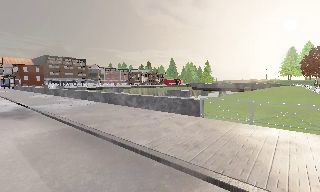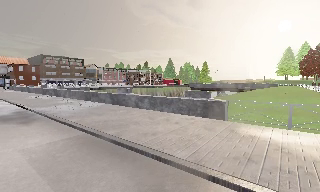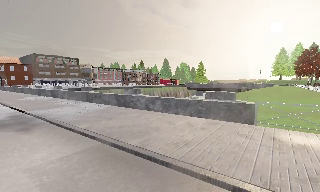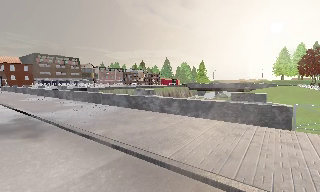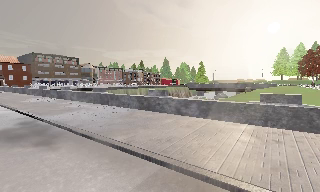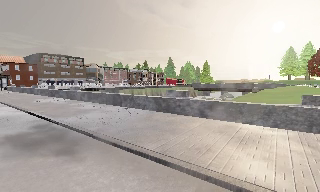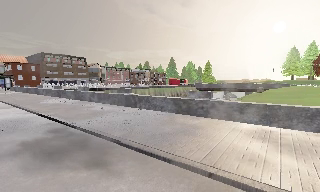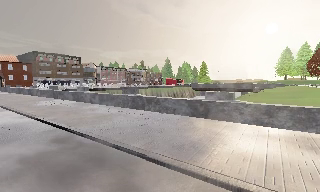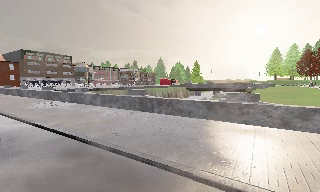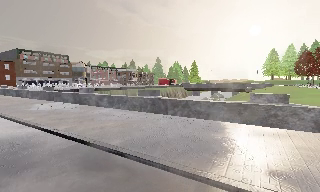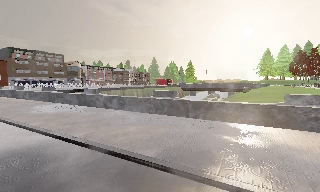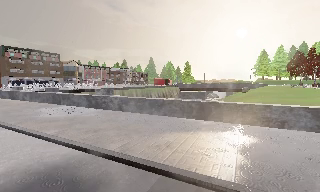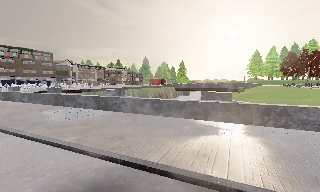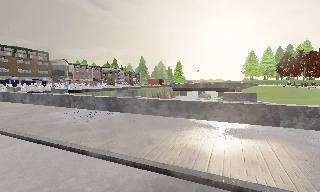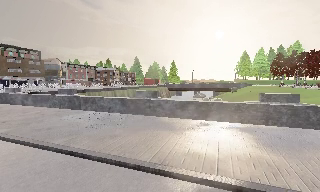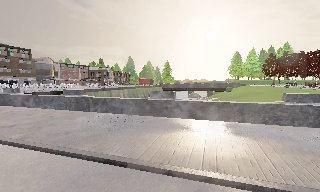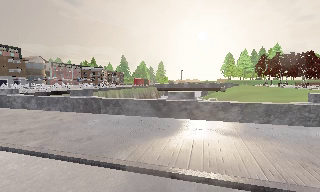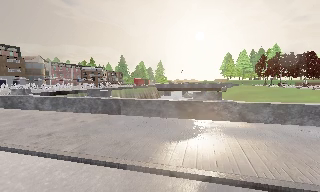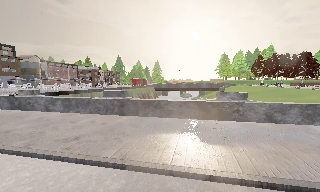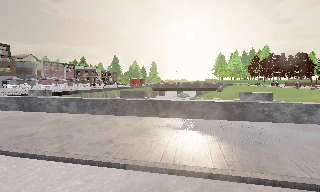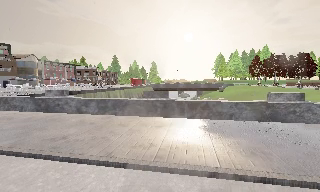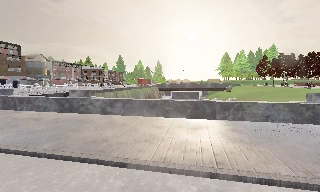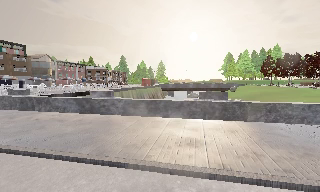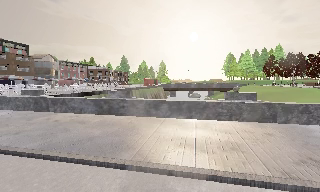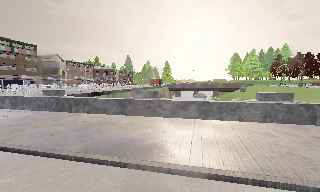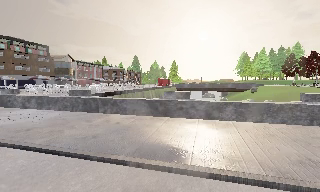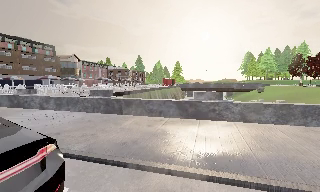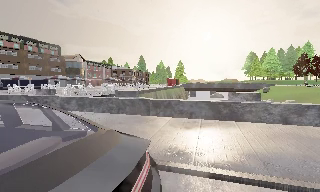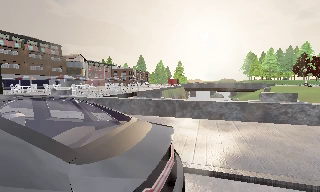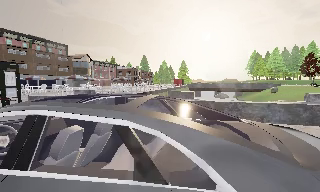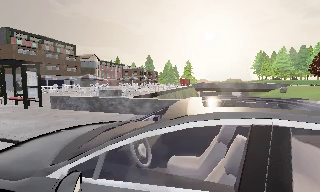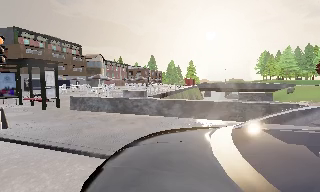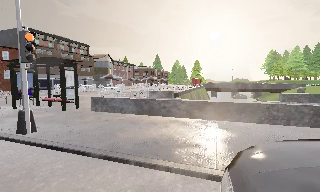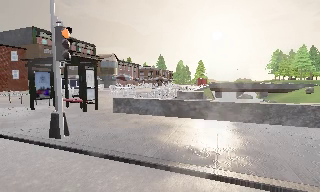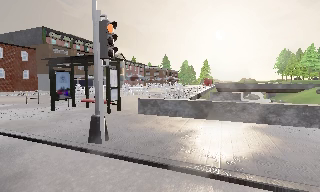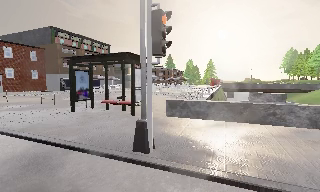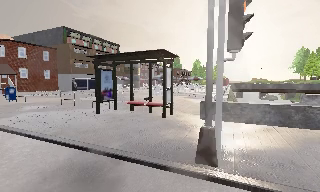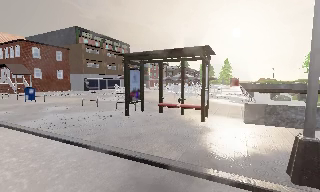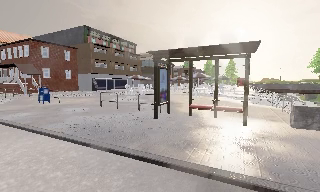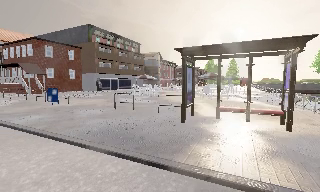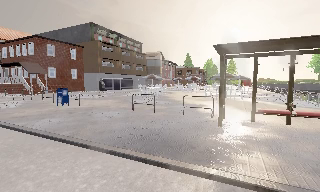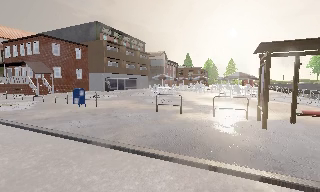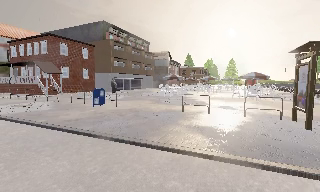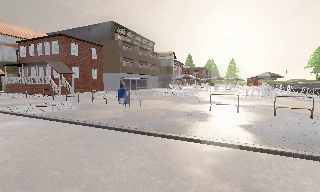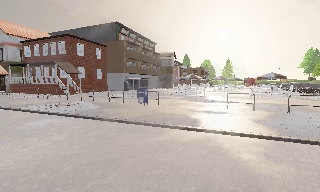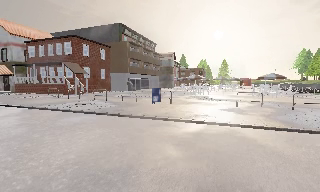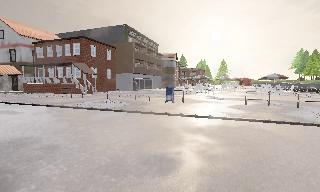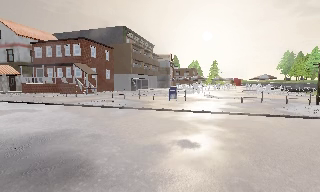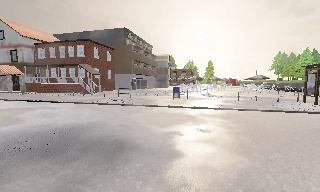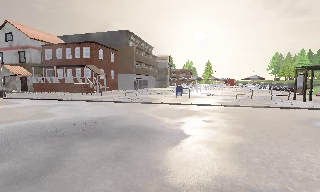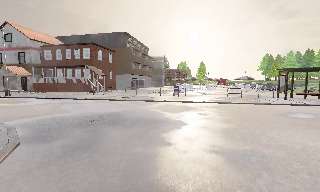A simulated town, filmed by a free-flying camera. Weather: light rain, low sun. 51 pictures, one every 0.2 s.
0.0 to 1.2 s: The camera travels to its left and forward, about 7 m, so close, fixed things drift to the right.
1.2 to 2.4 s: The camera pans to its right, which is clockwise from overhead, by about 10 degrees. It travels to its left and forward, about 7 m, so close, fixed things drift to the right.
2.4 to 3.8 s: The camera pans to its right, which is clockwise from overhead, by about 15 degrees. It travels to its left, about 8 m, so close, fixed things drift to the right.
3.8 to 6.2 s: The camera travels to its left, about 14 m, so close, fixed things drift to the right.
6.2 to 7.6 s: The camera travels to its left and forward, about 9 m, so close, fixed things drift to the right.
7.6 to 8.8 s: The camera travels to its left, about 8 m, so close, fixed things drift to the right.
8.8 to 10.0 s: The camera travels backward and to its left, about 8 m, so what stands in front gets smaller.
The film runs forward here.
